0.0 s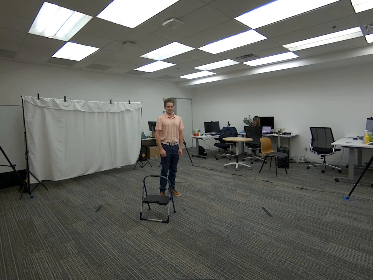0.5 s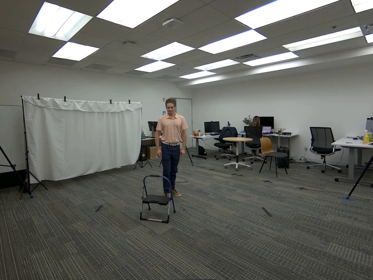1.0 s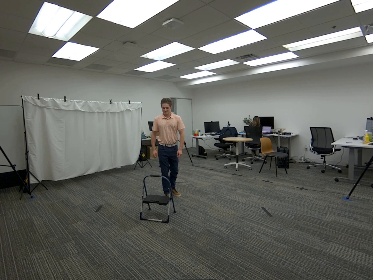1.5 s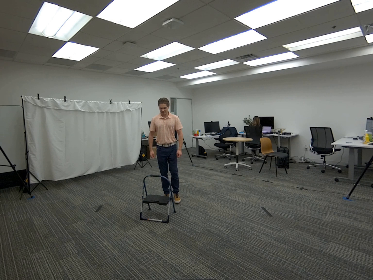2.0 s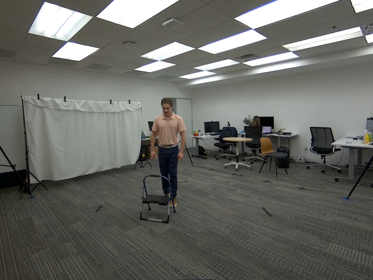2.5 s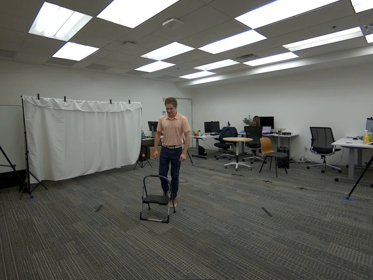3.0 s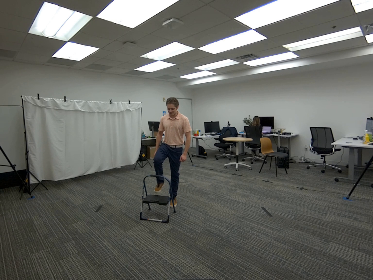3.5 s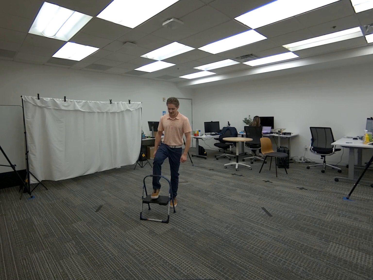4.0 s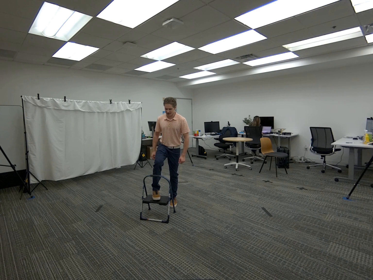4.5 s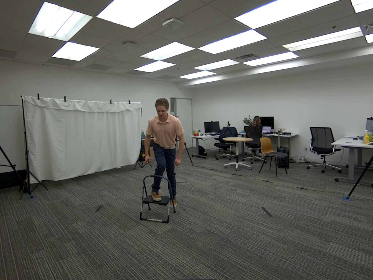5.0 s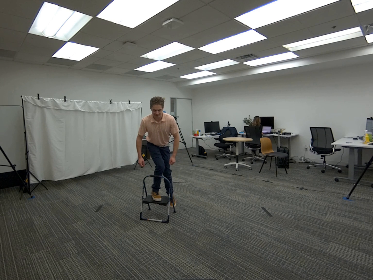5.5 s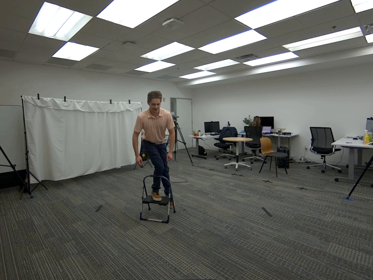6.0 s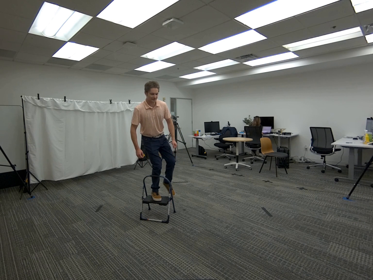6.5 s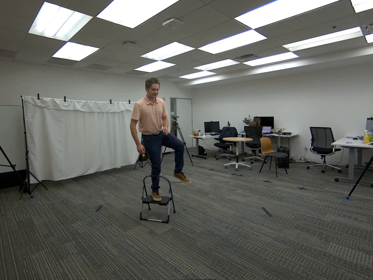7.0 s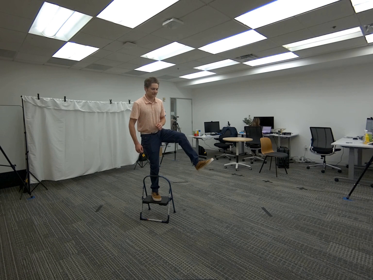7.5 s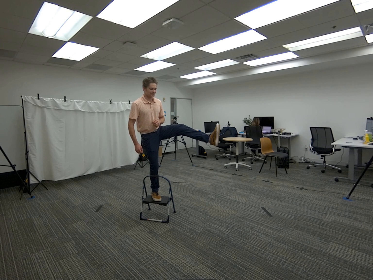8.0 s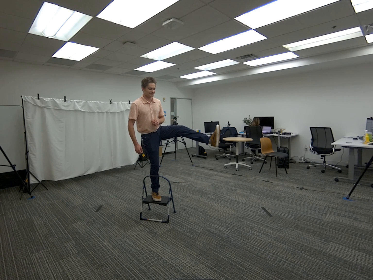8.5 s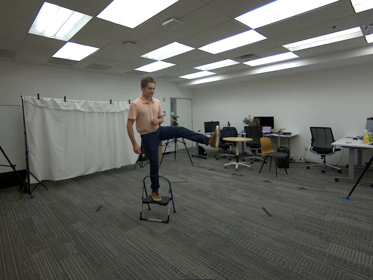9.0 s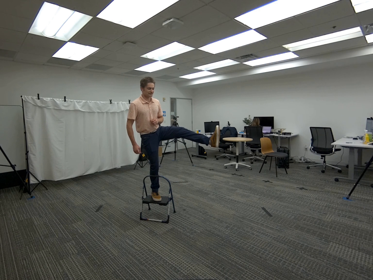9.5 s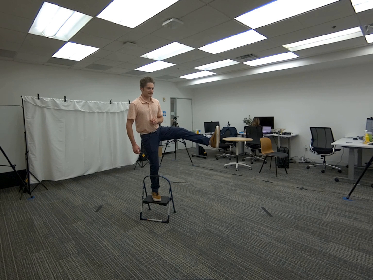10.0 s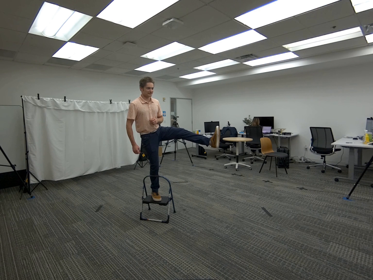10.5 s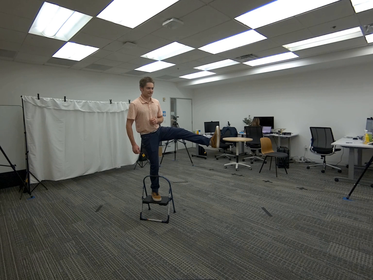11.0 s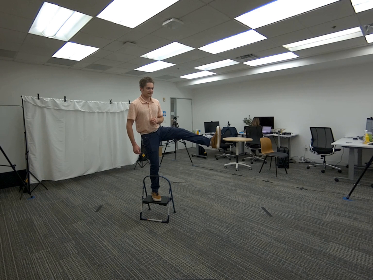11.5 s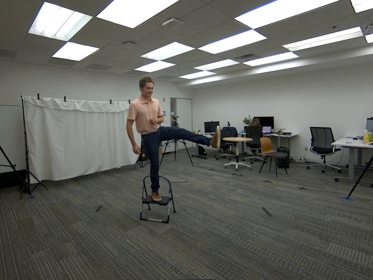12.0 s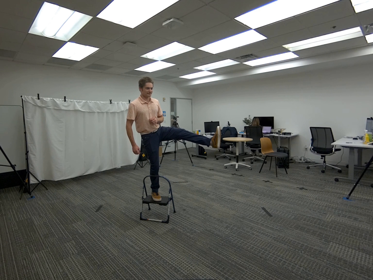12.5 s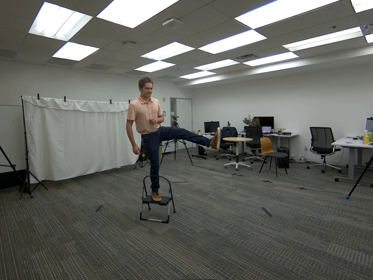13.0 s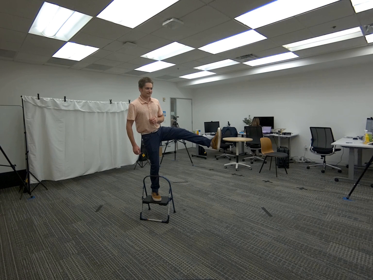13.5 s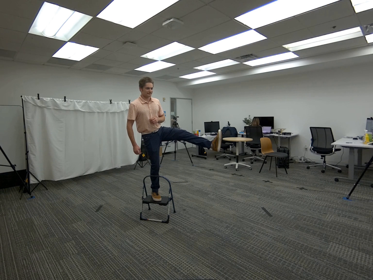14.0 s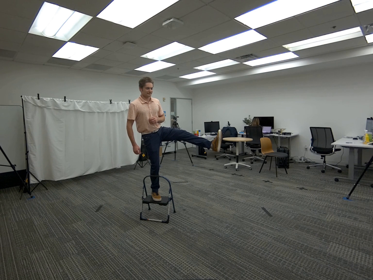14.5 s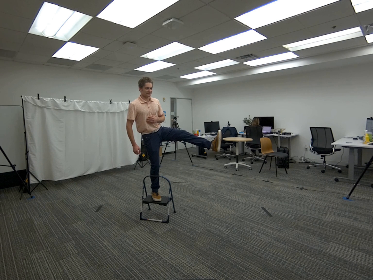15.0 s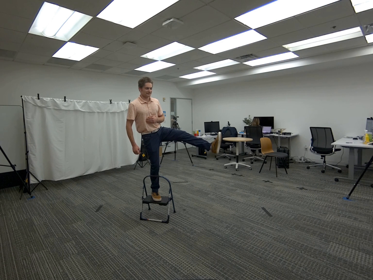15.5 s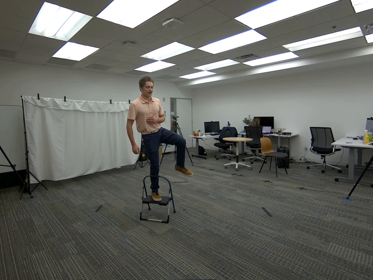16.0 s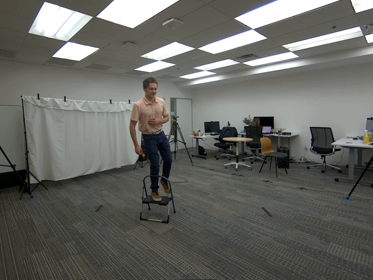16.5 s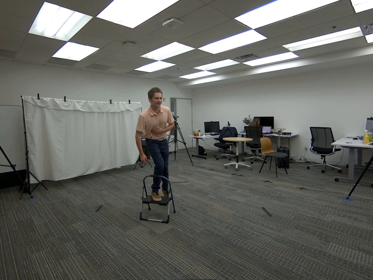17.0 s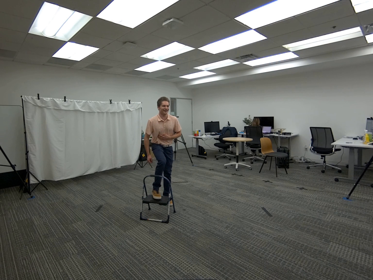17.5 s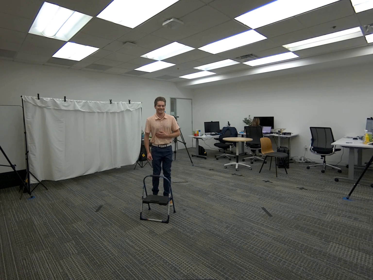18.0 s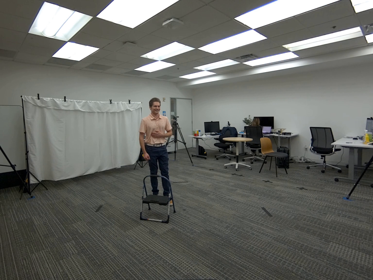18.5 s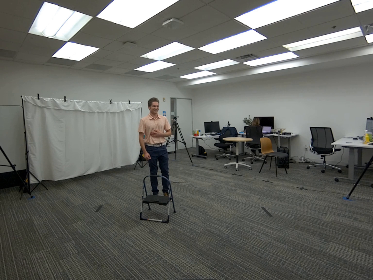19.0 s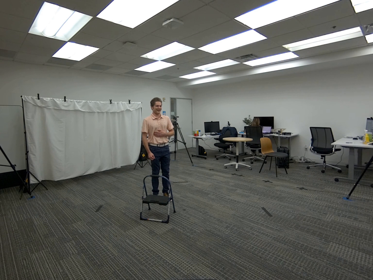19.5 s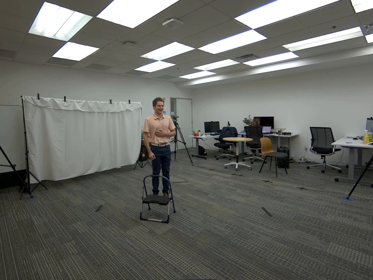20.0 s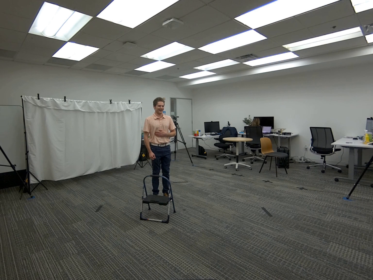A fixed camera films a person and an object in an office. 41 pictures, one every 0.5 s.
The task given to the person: Walk over to the step ladder and step onto the step ladder using one foot while the other foot is in the air.
